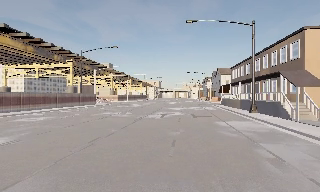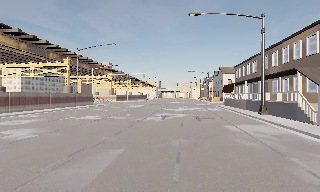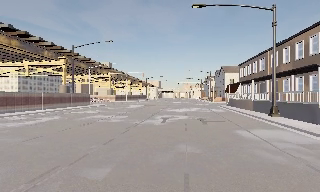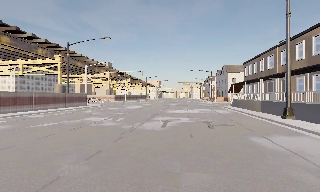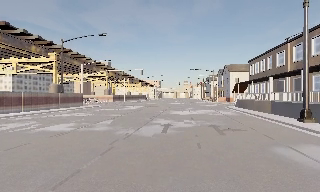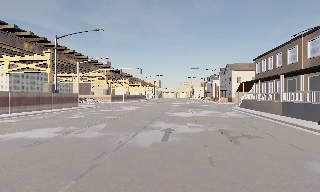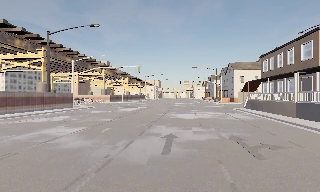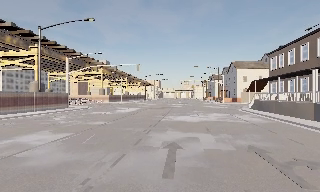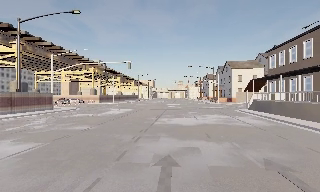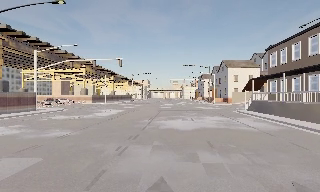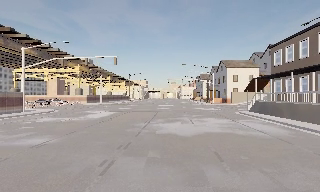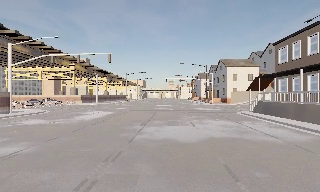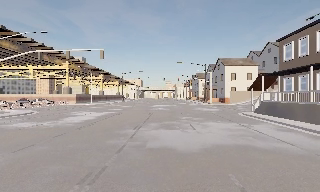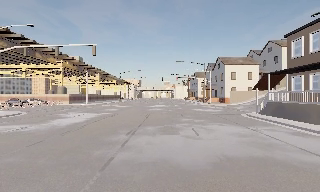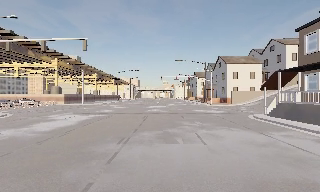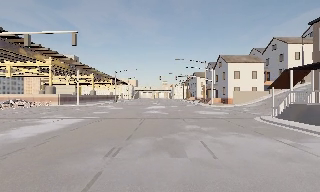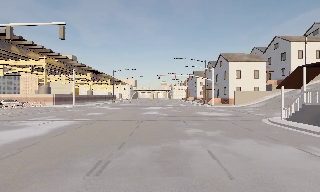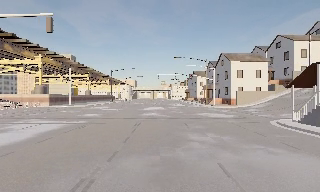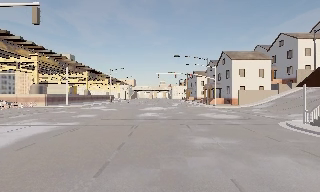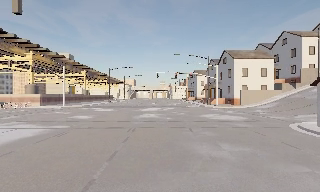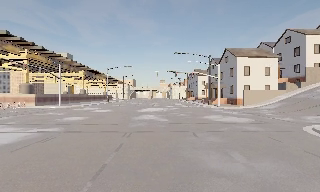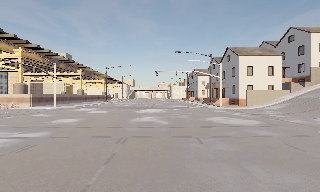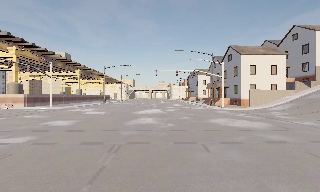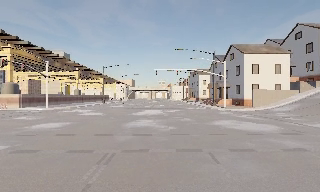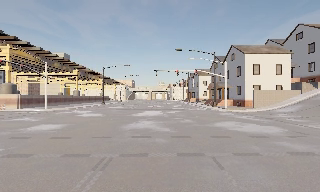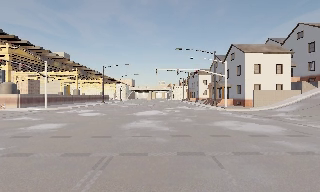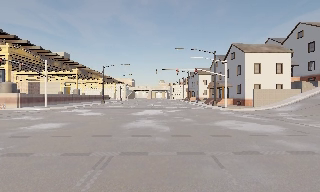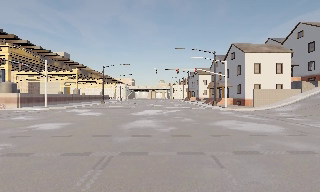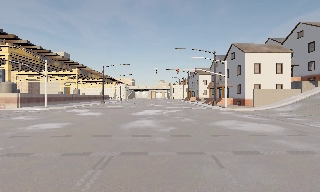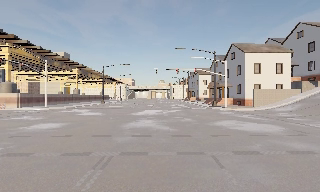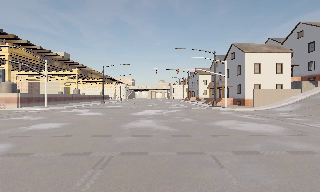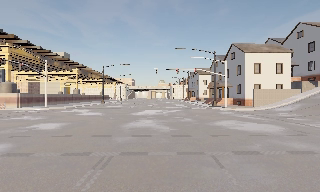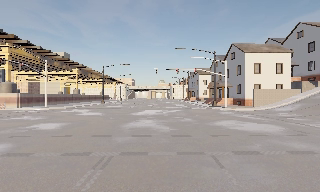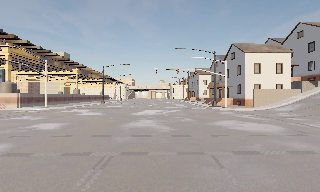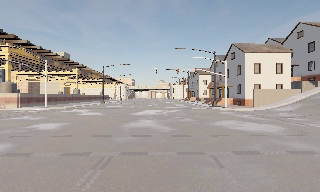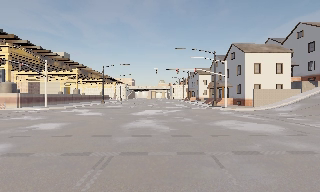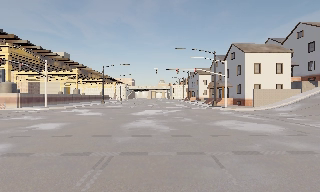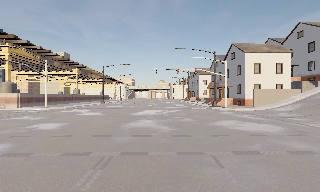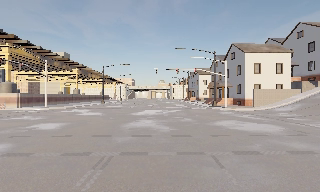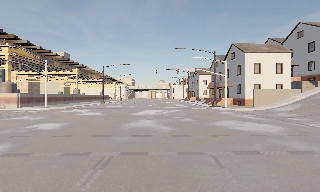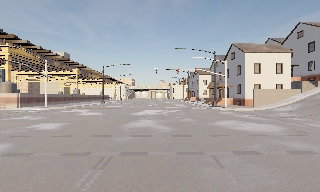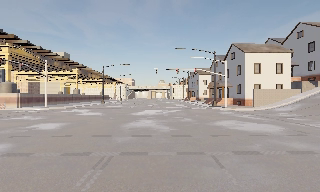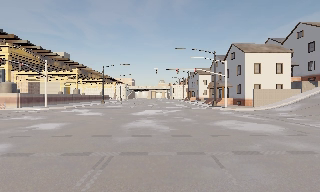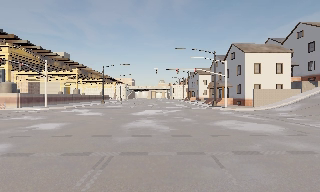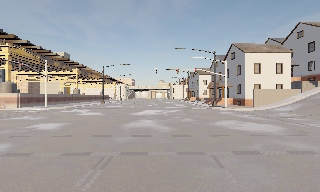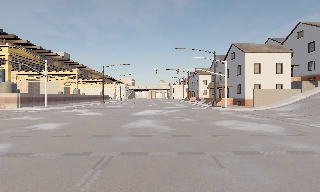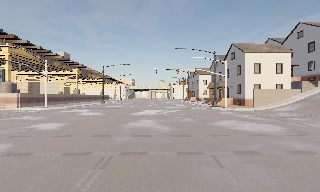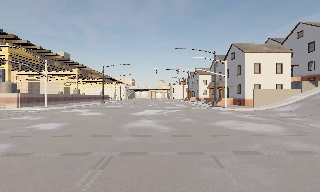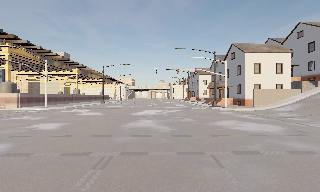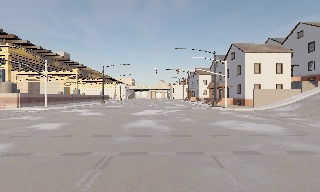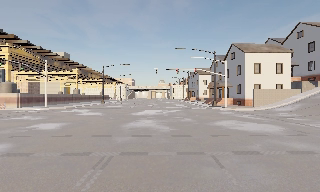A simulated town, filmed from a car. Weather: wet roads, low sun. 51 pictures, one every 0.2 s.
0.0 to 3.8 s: The camera travels forward, about 25 m, so what stands in front looms larger.
3.8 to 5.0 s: The camera travels forward, about 4.5 m, so what stands in front looms larger. It loses speed.
5.0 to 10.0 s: The camera keeps its place and its aim.
The film runs forward here.
